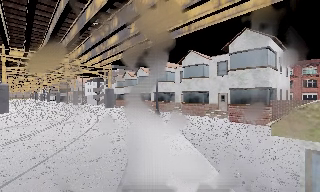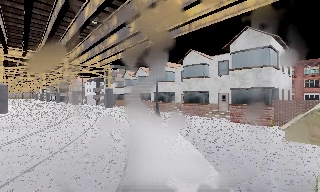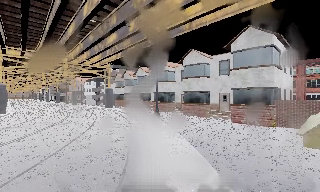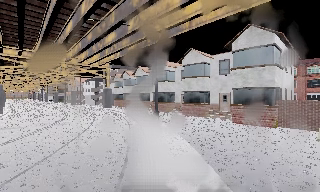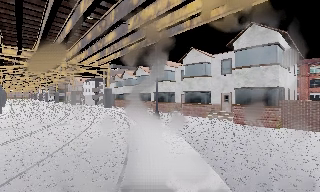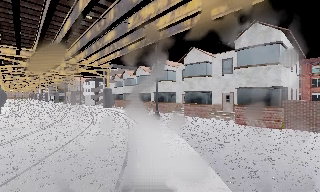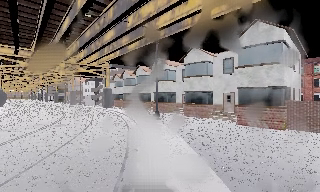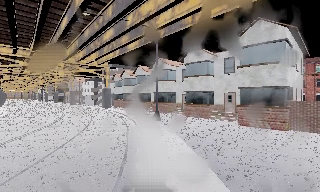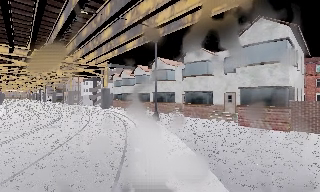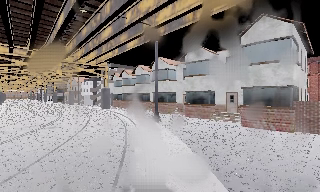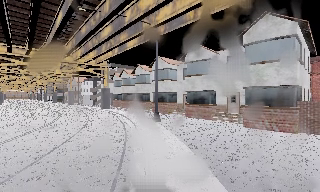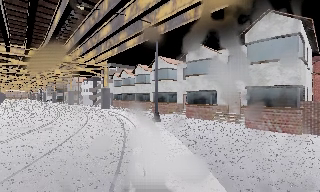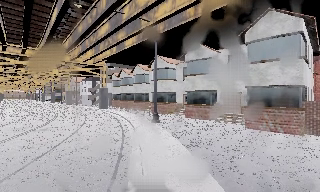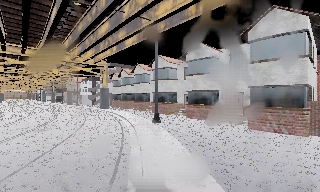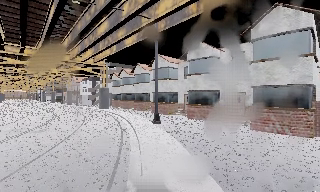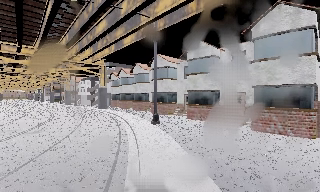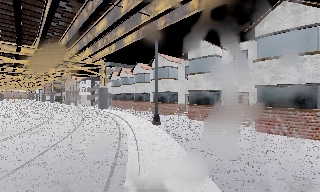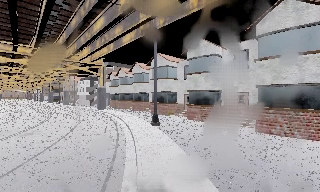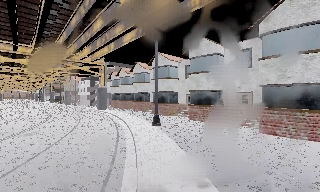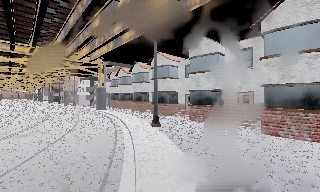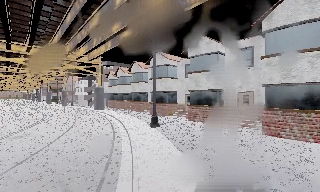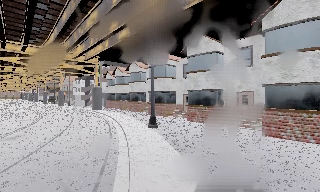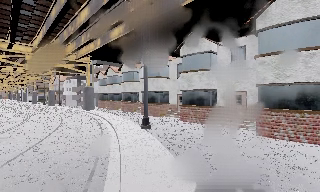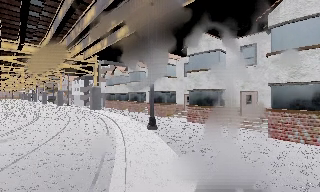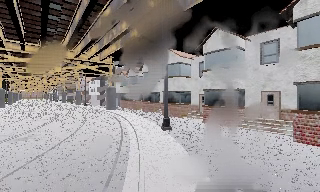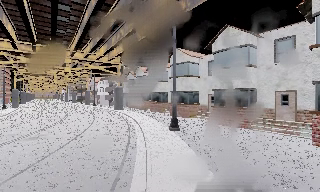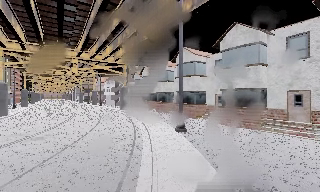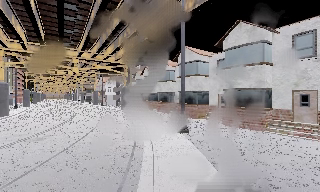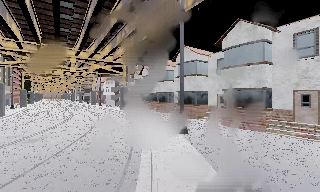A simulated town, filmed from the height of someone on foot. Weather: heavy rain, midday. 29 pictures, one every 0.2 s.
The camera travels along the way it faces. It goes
forward.
0.0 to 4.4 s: The camera travels forward, about 6 m, so what stands in front looms larger.
4.4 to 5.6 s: The camera pans to its left, which is counterclockwise from overhead, by about 10 degrees. It travels forward, about 1.5 m, so what stands in front looms larger.
The film runs forward here.
